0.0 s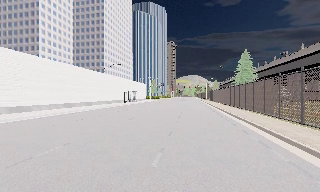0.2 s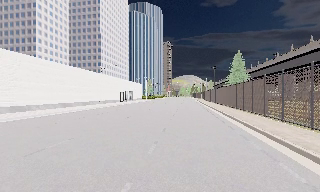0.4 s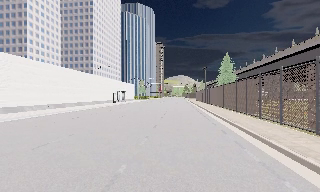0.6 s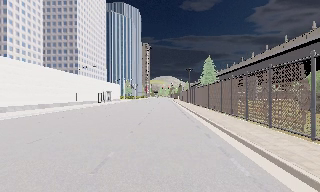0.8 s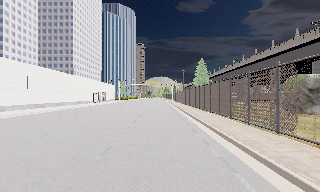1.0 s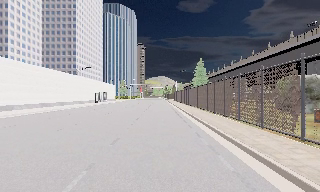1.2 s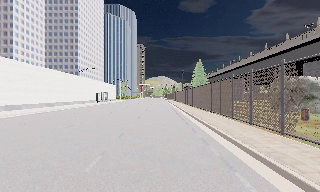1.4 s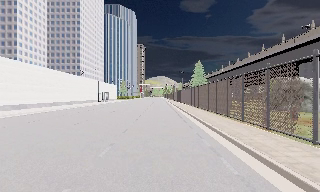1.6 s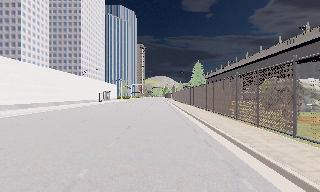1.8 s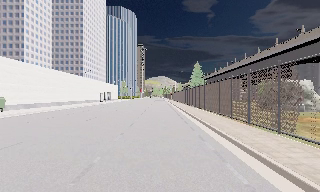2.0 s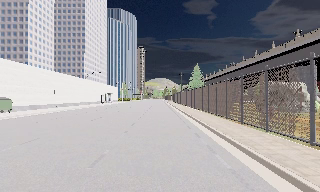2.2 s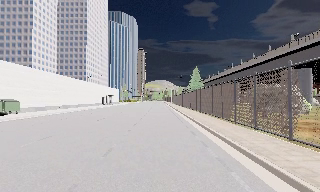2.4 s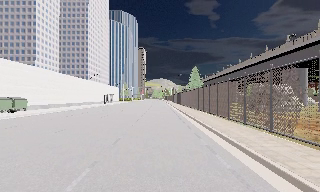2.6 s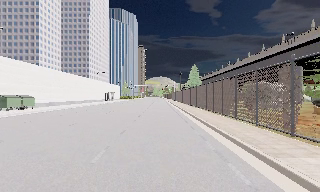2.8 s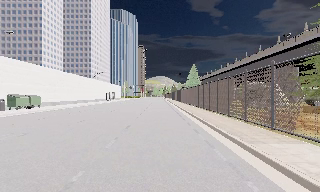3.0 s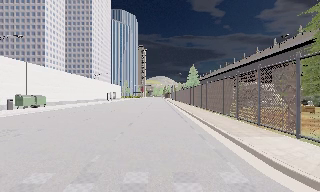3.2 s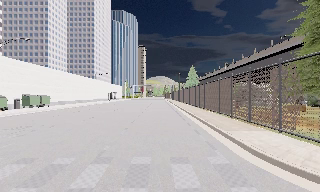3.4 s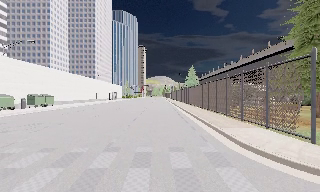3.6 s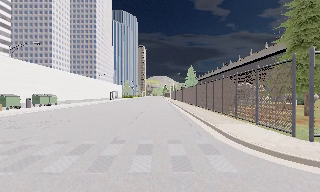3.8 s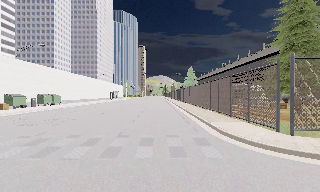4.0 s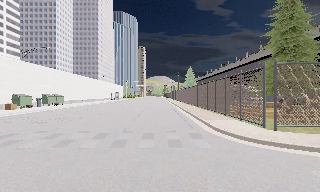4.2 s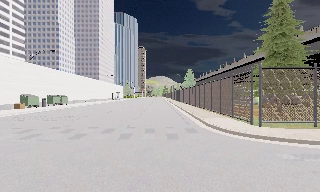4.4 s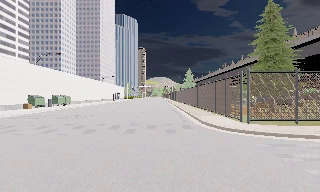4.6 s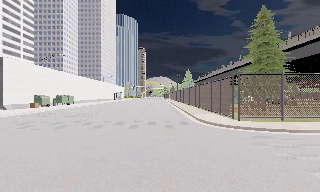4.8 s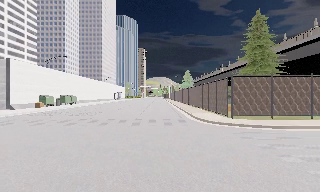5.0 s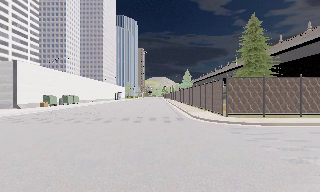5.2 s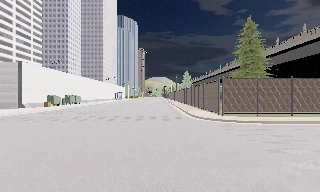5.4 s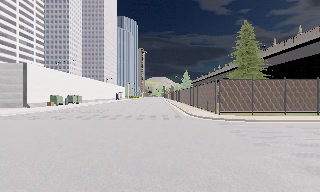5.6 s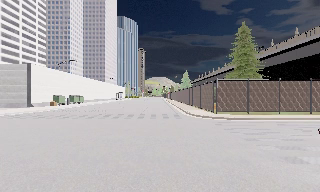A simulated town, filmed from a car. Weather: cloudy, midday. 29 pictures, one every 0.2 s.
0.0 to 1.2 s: The camera swings to its right by about 10 degrees, and the scene slides to the left. It travels backward, about 6 m, so what stands in front gets smaller.
1.2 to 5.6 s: The camera travels backward, about 20 m, so what stands in front gets smaller.
The film runs backward here.
